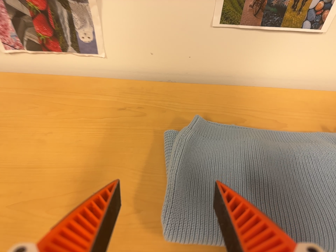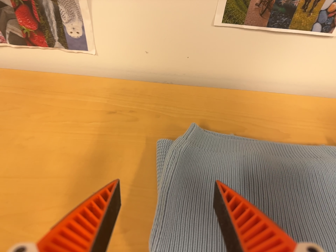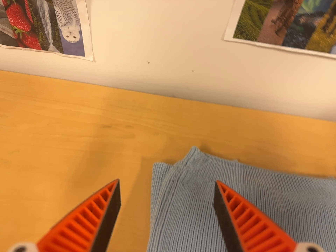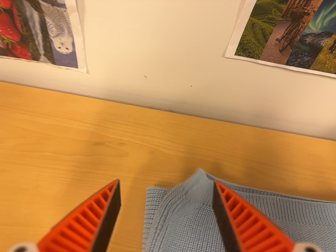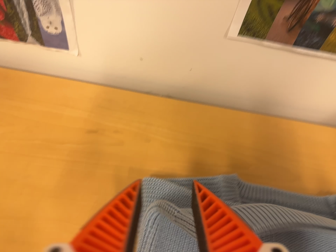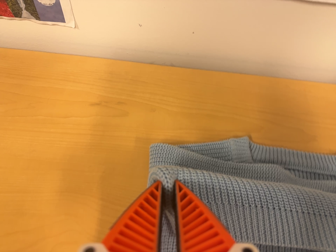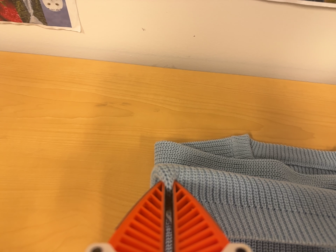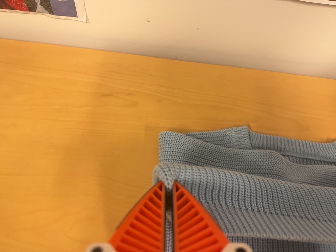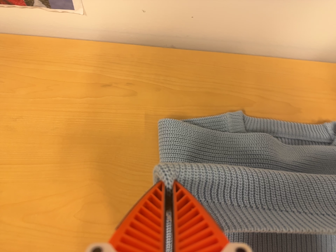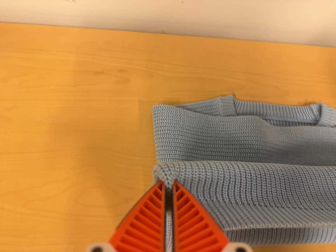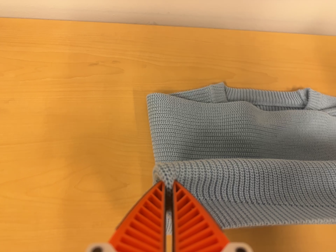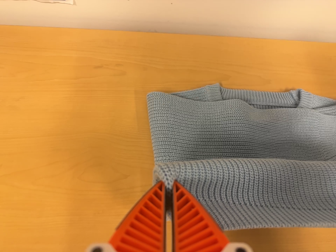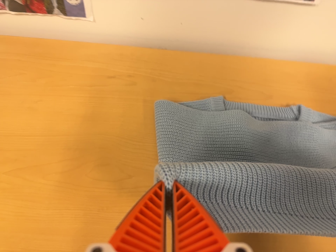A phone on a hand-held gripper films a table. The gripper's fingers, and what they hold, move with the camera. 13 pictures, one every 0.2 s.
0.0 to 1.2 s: The camera travels forward and toward the top of its view, about 12 cm, so what stands in front looms larger.
1.2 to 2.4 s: The camera travels backward and toward the bottom of its view, about 12 cm, so what stands in front gets smaller.
The film runs backward here.
